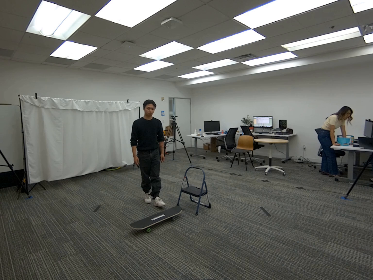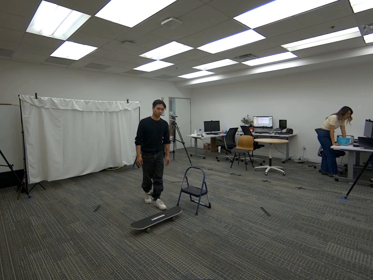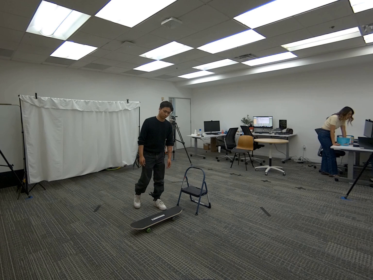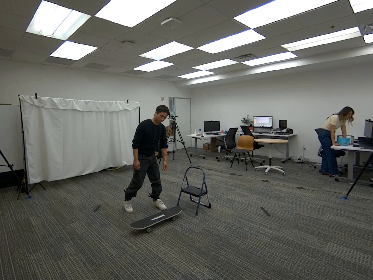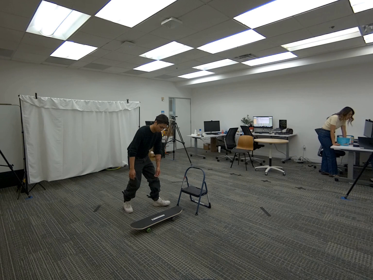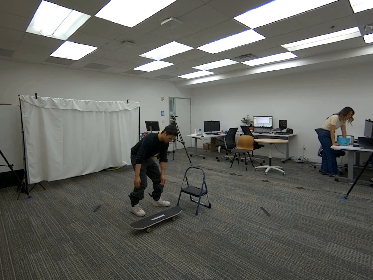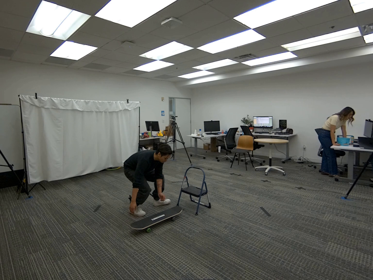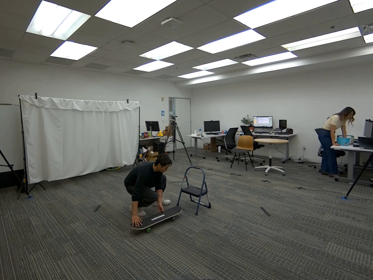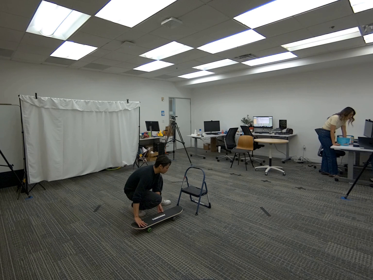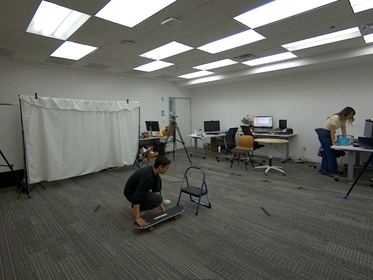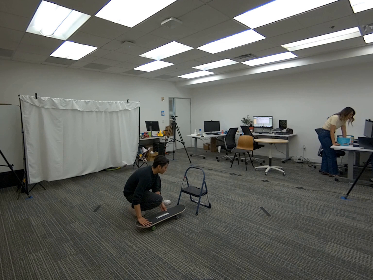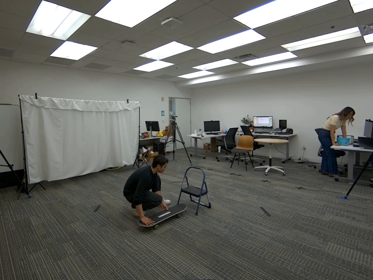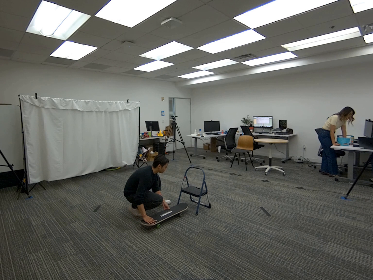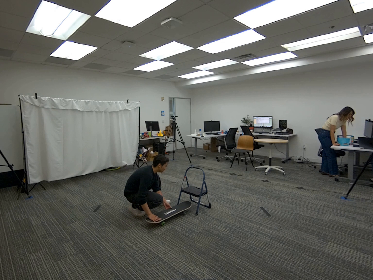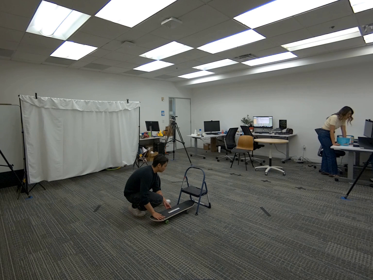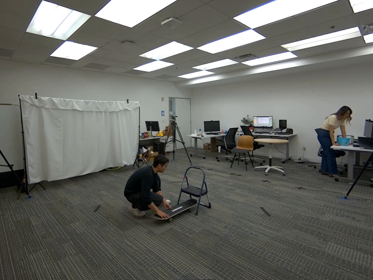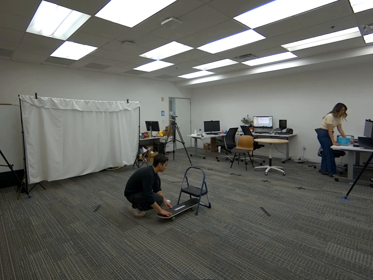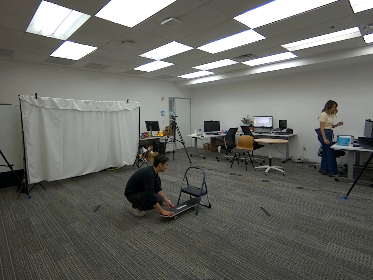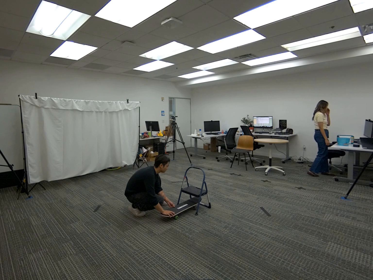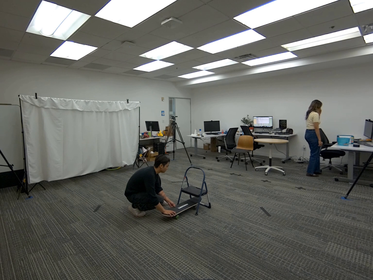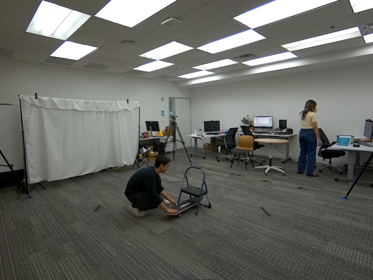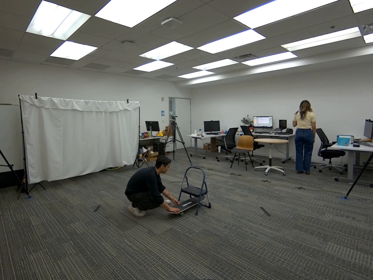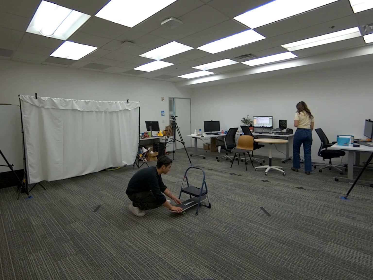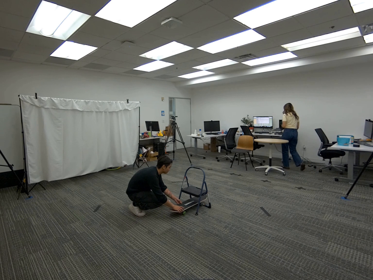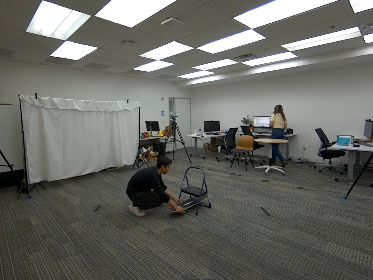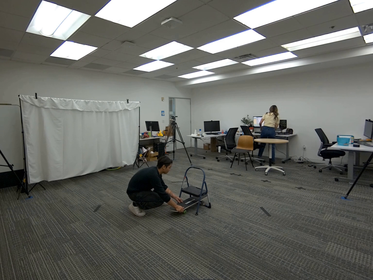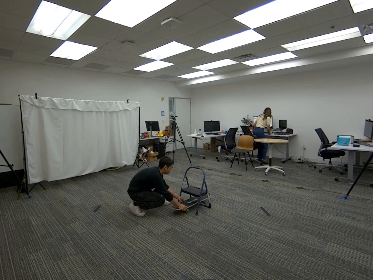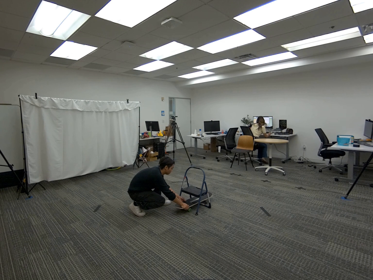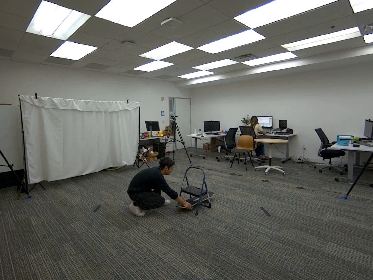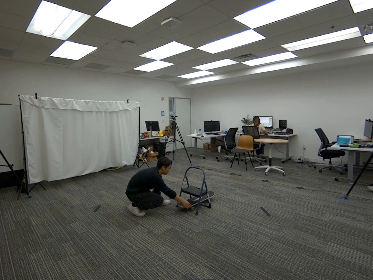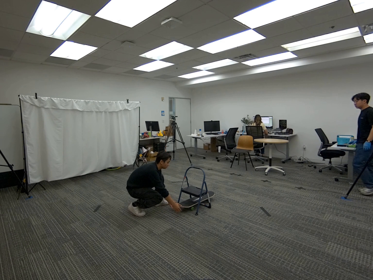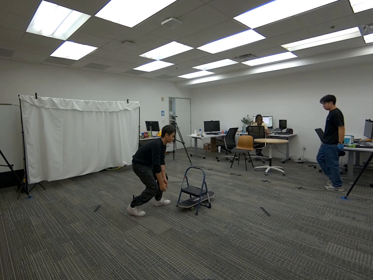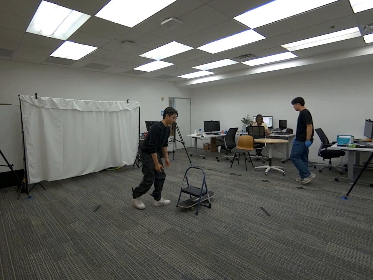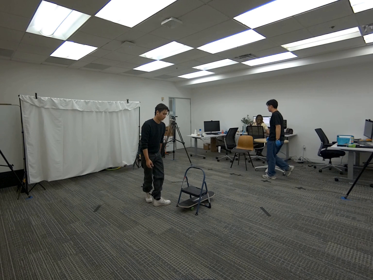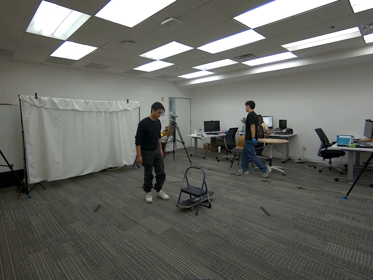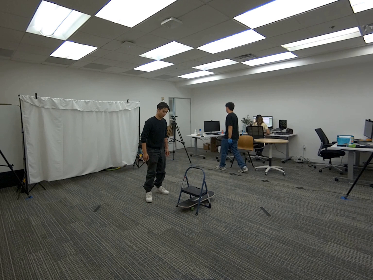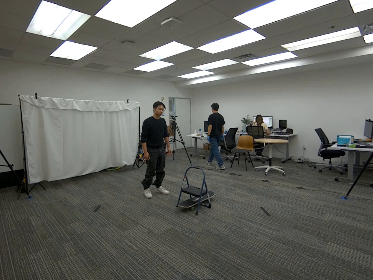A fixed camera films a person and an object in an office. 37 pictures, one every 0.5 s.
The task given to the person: Walk to the skateboard near the step ladder. Push the skateboard with your hands under the step ladder.
